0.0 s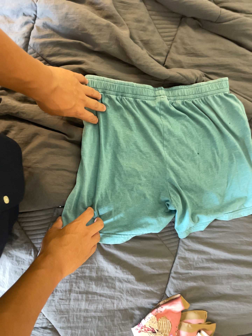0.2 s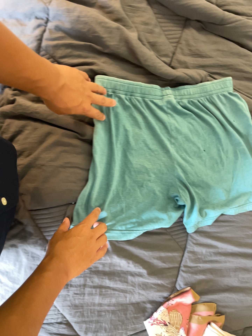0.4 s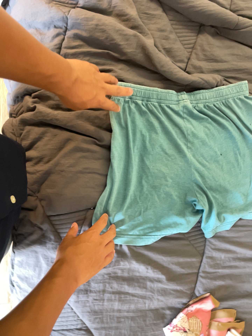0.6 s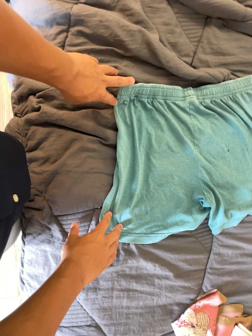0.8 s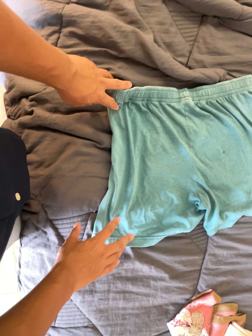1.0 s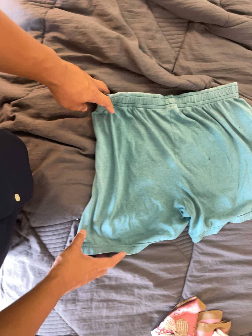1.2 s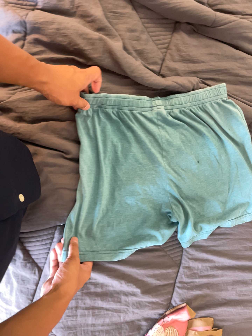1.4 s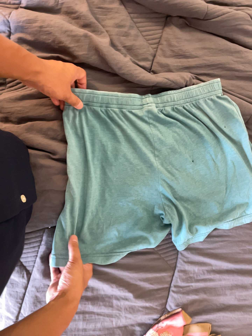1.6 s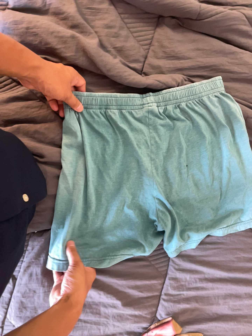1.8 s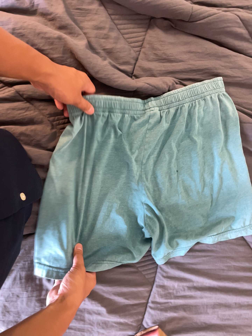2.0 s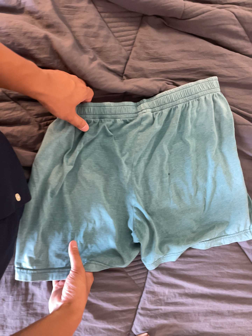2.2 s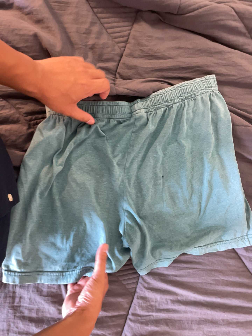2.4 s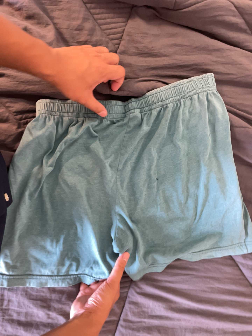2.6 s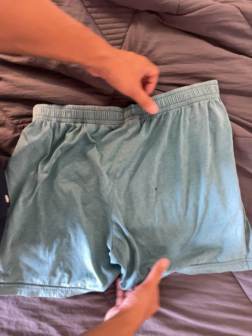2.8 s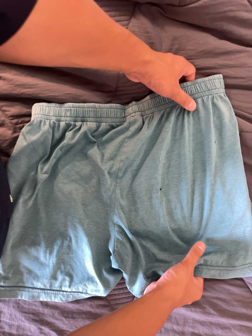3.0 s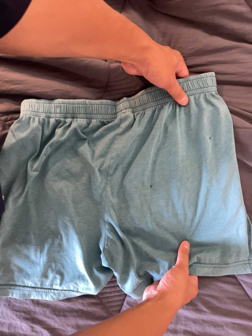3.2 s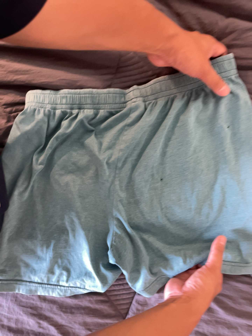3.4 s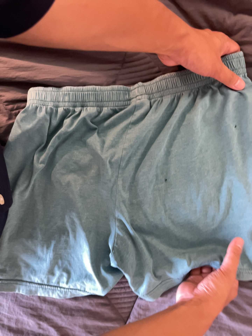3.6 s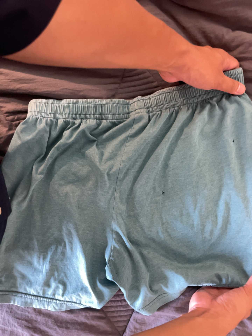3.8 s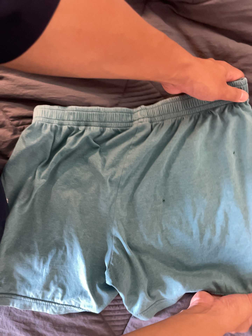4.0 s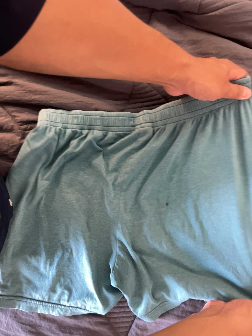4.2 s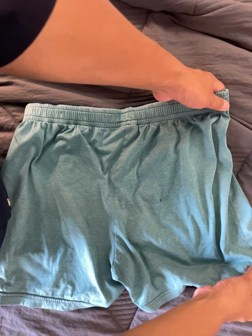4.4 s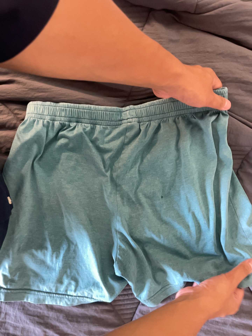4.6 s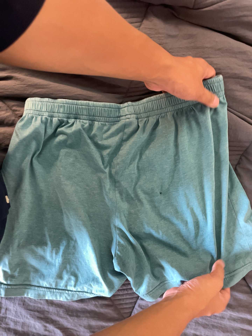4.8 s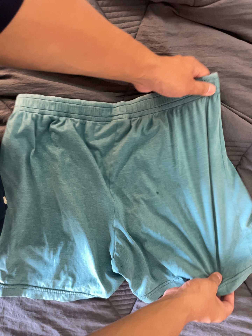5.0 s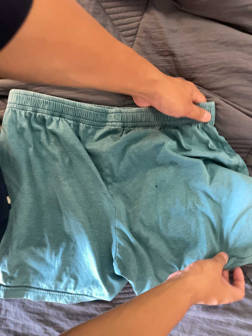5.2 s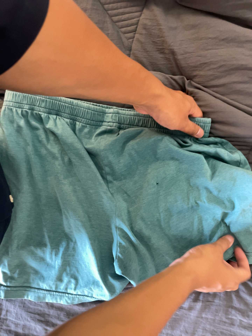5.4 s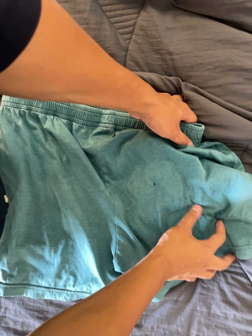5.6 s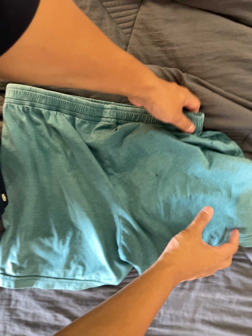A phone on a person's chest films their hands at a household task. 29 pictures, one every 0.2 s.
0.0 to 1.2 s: The camera travels toward the top of its view, about 5 cm, so close, fixed things drift downward.
1.2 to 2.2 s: The camera travels to its right and forward, about 22 cm.
2.2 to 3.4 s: The camera pans to its left by about 10 degrees. It travels to its right and forward, about 16 cm.
3.4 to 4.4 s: The camera travels to its left, about 7 cm.
4.4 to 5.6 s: The camera shifts only a little, or ends up much as it began.
The film runs backward here.
